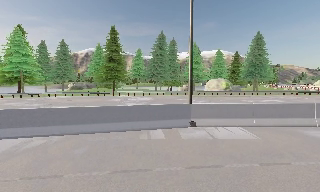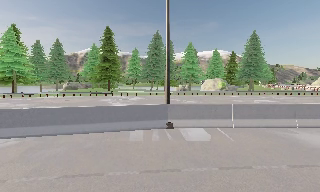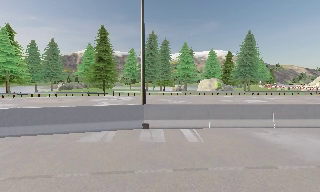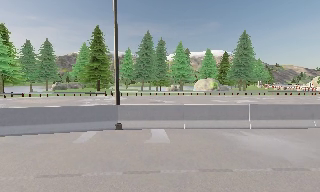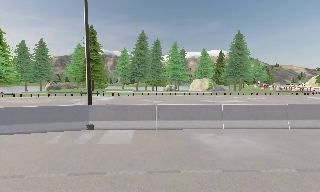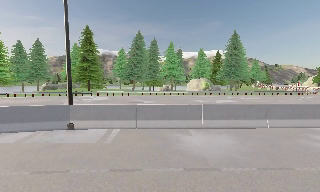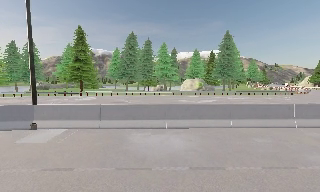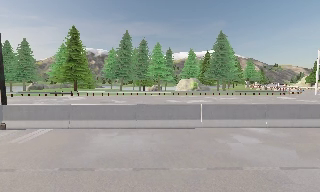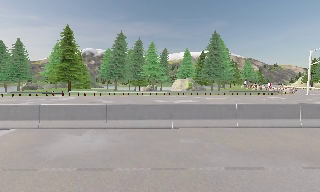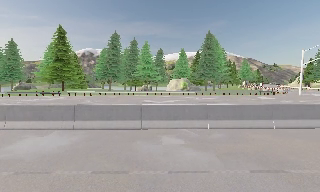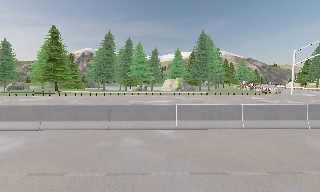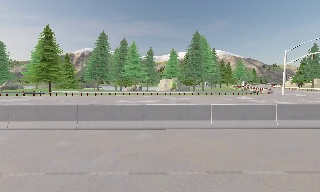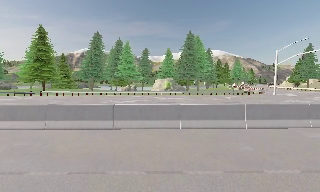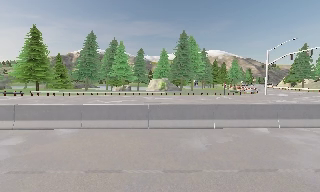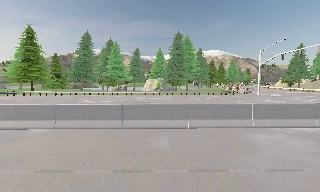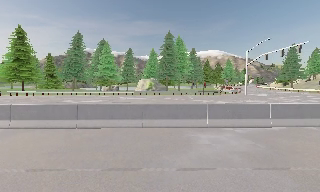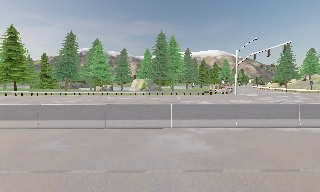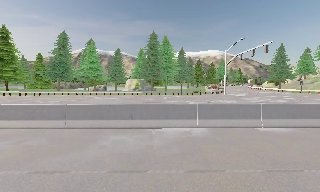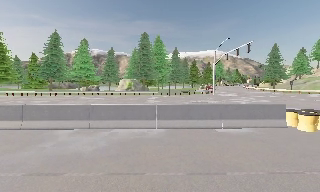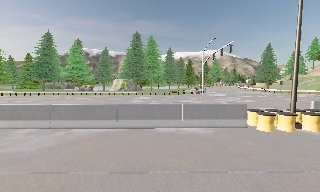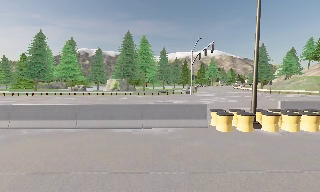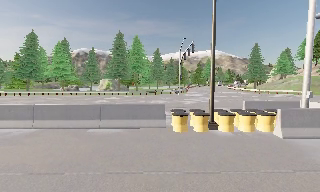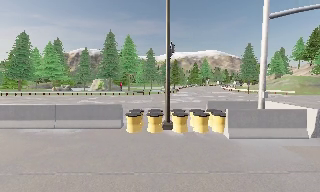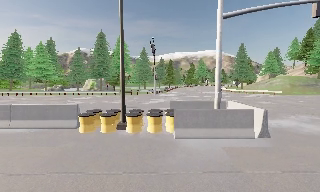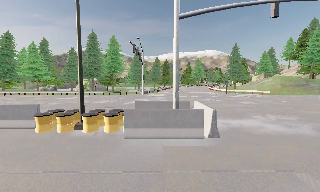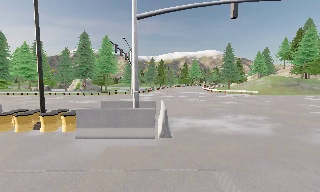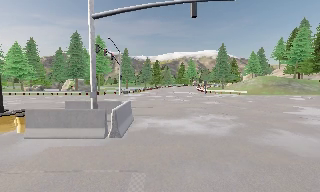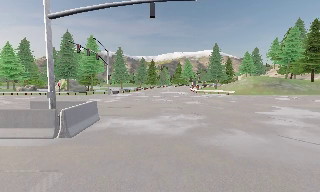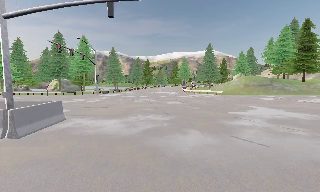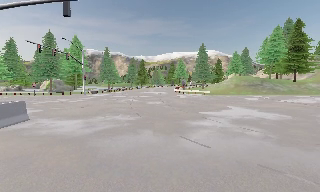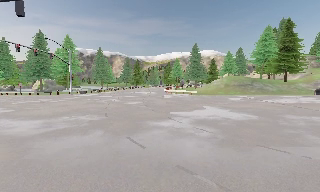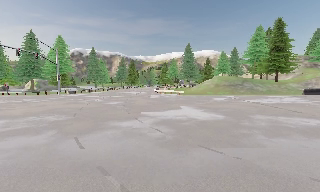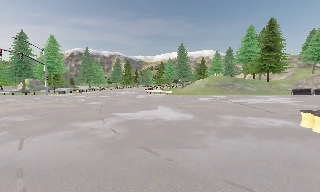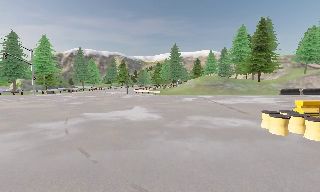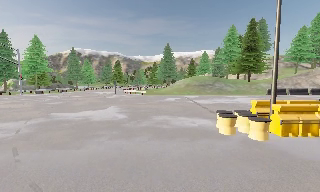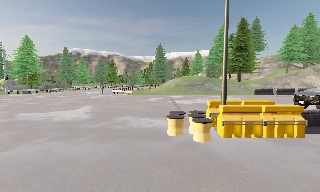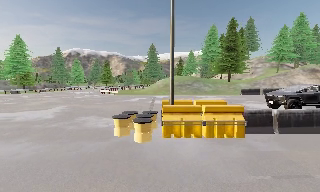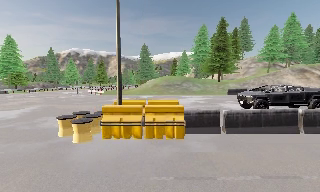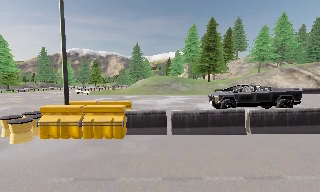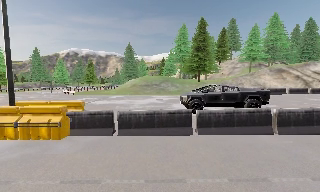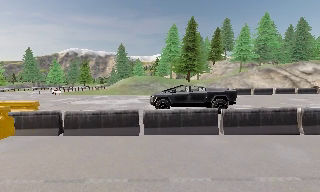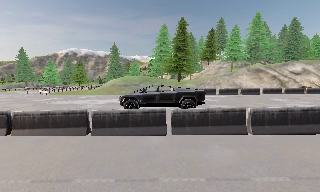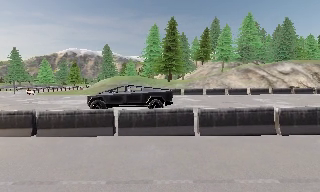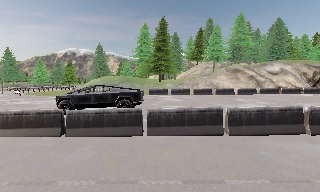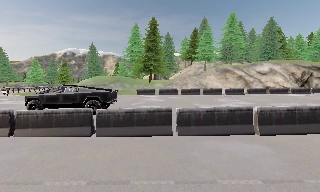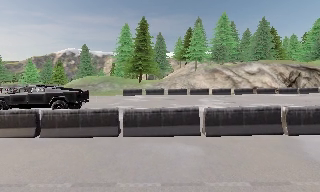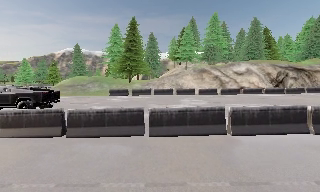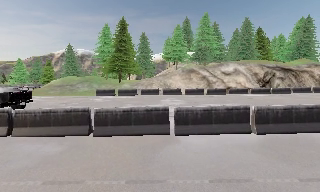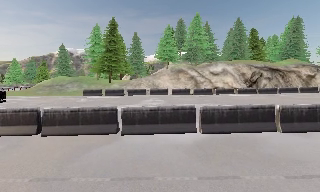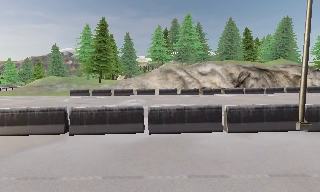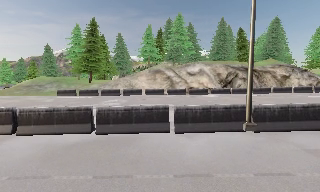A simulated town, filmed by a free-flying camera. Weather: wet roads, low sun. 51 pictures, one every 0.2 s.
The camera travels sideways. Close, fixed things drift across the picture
to the left.
0.0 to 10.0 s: The camera travels to its right, about 100 m, so close, fixed things drift to the left.
The film runs forward here.
